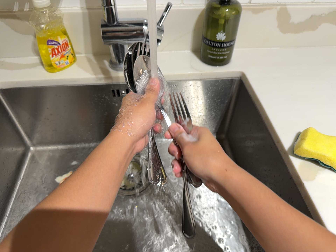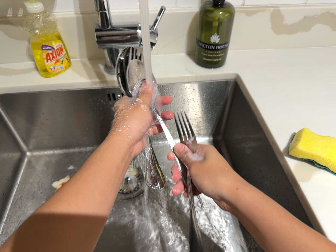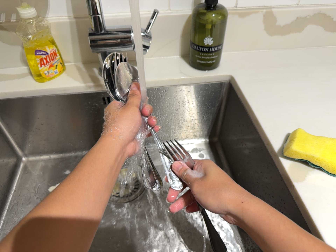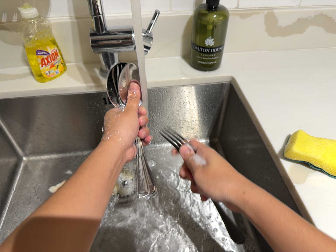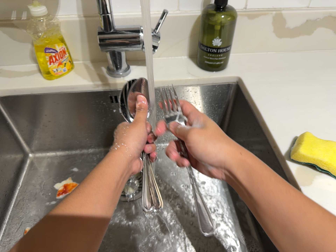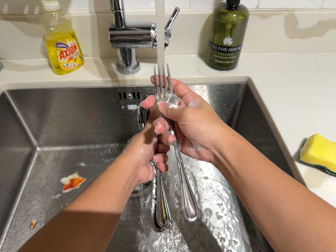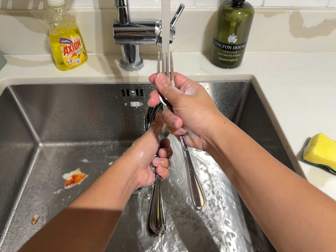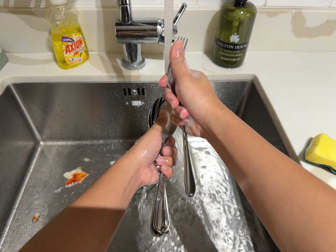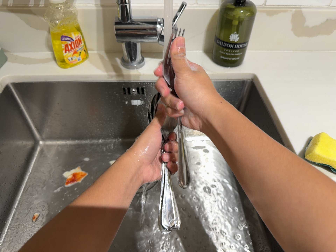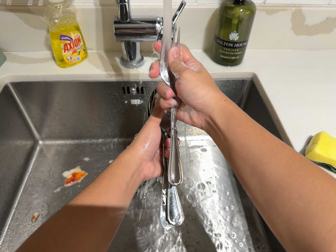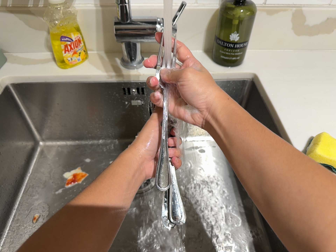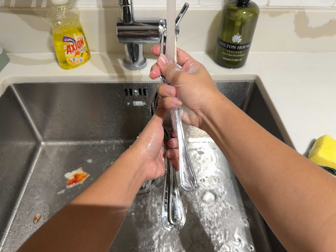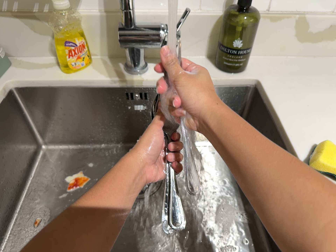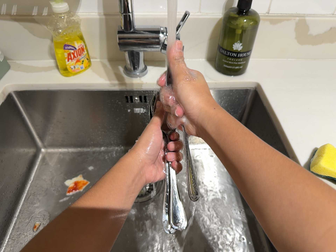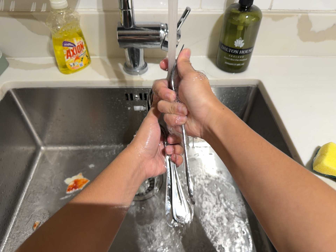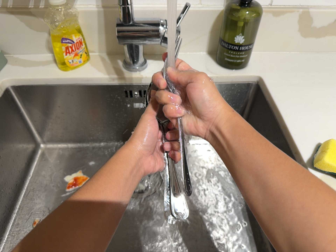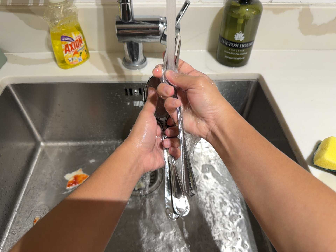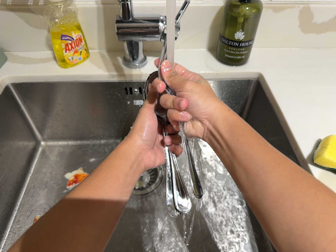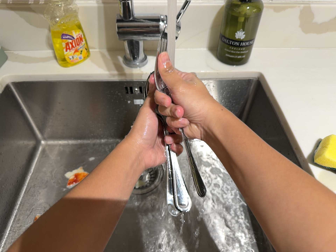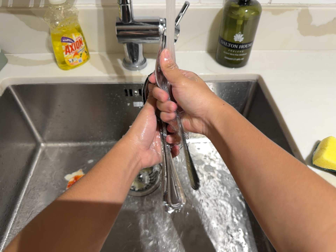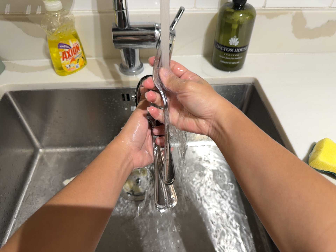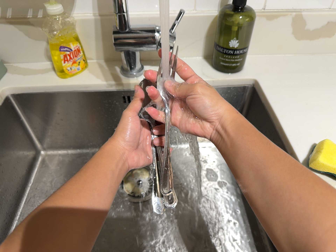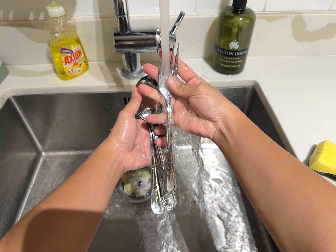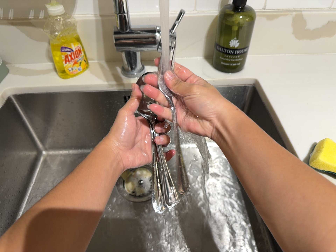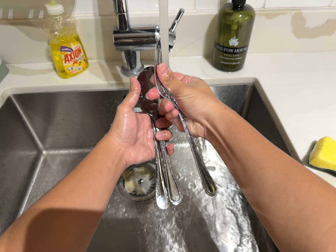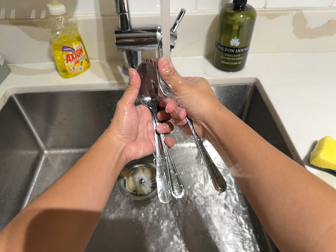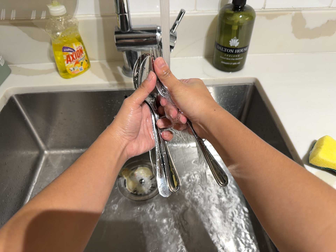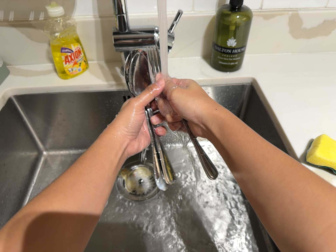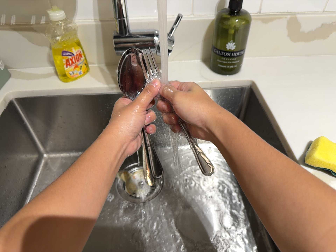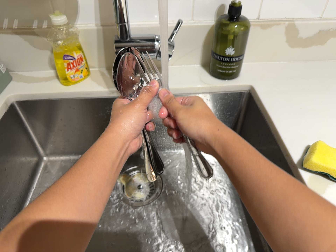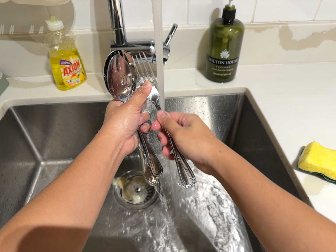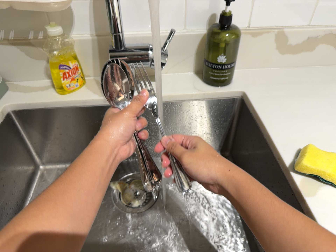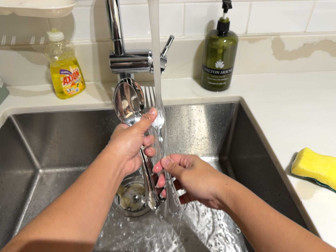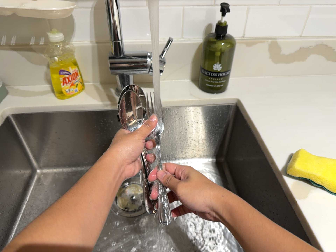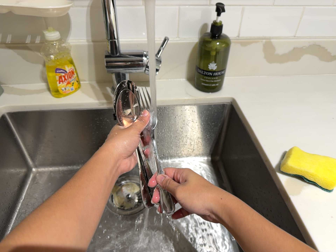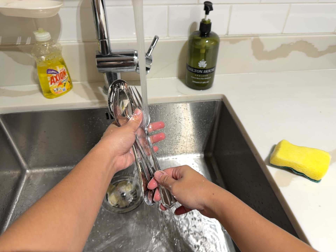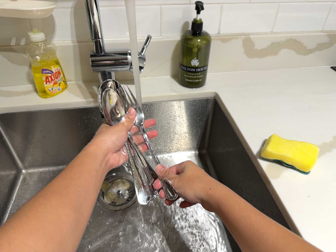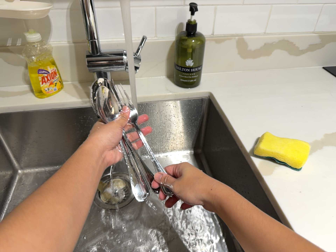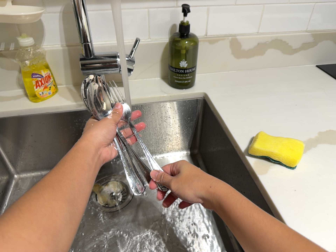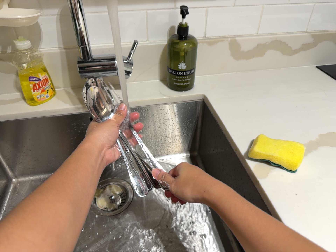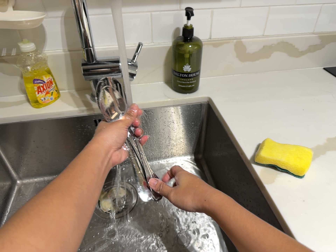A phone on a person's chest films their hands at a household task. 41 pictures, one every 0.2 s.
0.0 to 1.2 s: The camera shifts only a little, or ends up much as it began.
1.2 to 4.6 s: The camera shifts only a little, or ends up much as it began.
4.6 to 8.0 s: The camera travels backward, about 6 cm, so what stands in front gets smaller.
The film runs forward here.
